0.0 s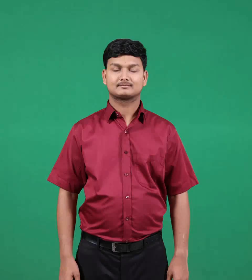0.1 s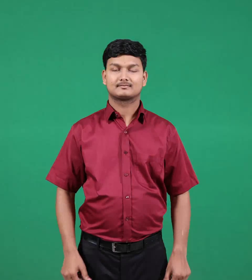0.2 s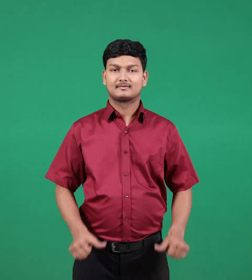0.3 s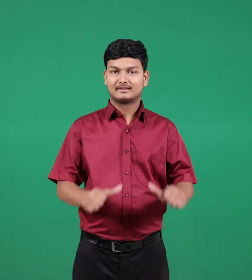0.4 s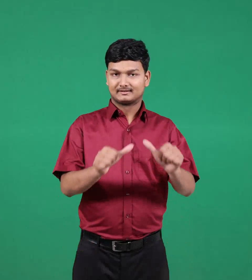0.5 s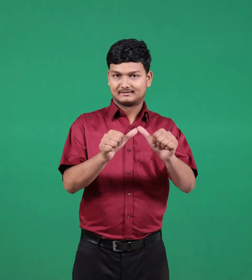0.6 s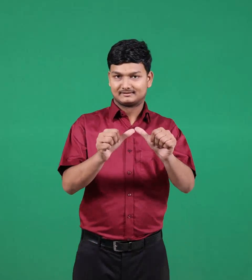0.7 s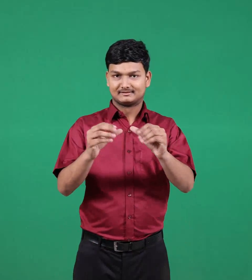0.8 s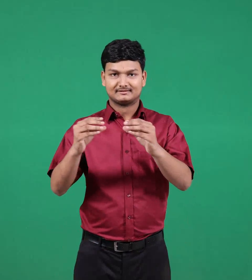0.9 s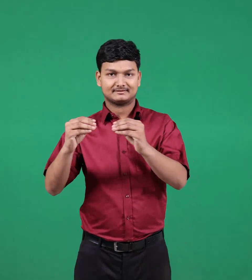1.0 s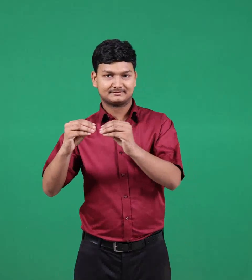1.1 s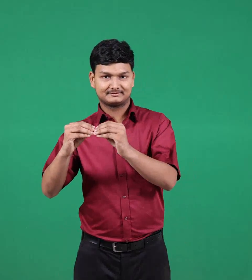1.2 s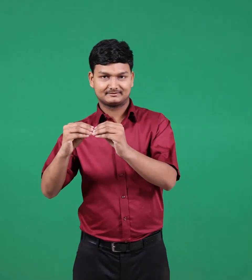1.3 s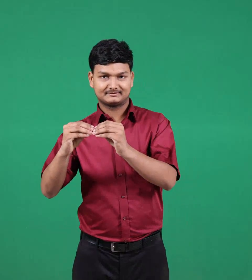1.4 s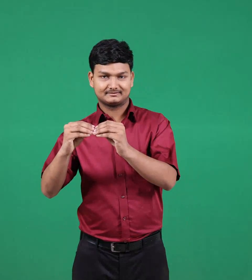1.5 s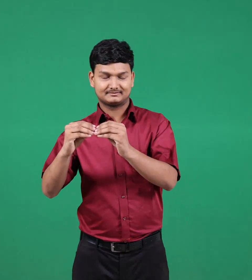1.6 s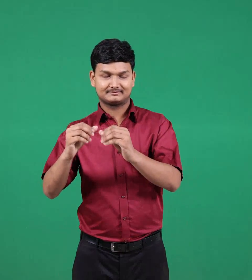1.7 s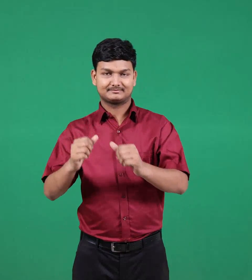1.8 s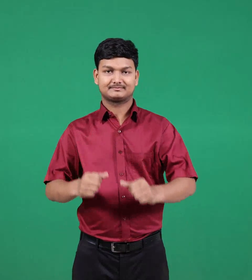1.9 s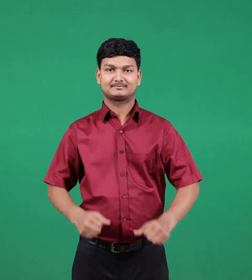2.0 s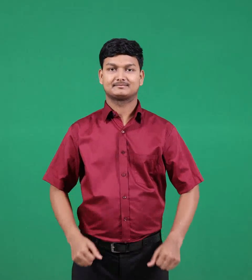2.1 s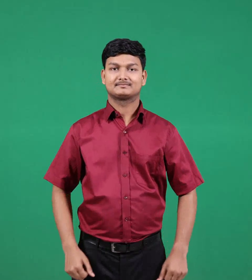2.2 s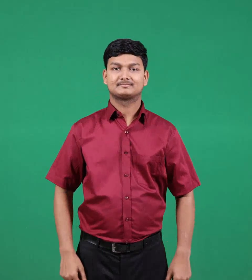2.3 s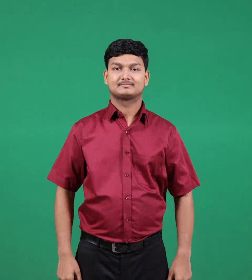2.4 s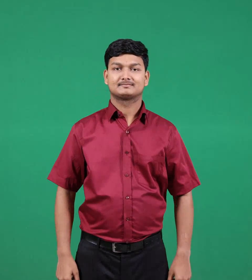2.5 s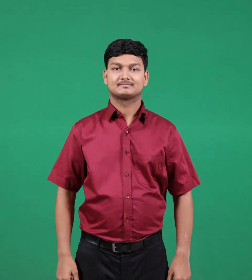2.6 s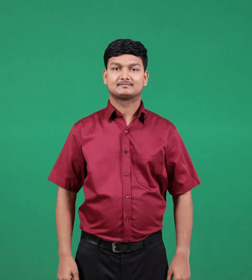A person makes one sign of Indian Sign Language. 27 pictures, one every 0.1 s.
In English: ab
